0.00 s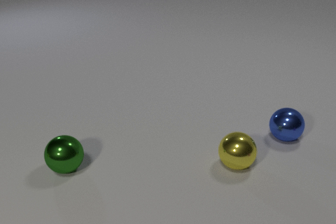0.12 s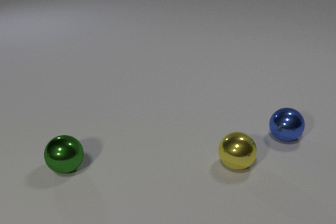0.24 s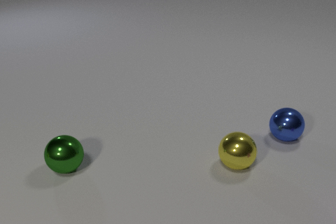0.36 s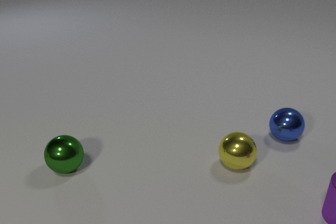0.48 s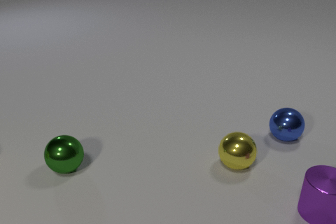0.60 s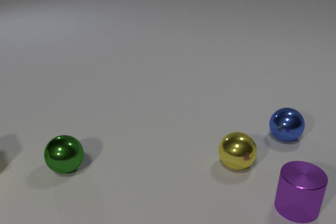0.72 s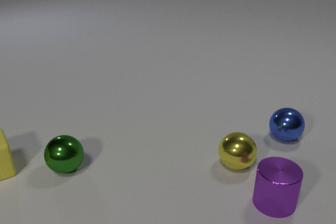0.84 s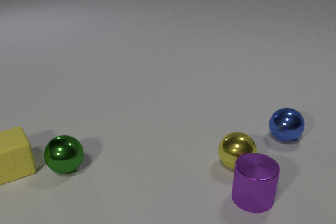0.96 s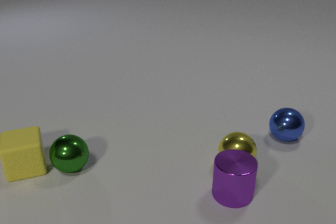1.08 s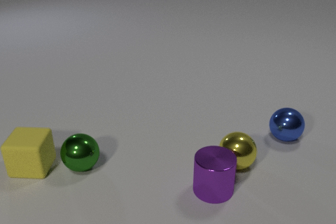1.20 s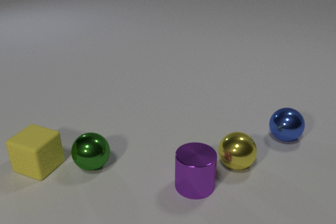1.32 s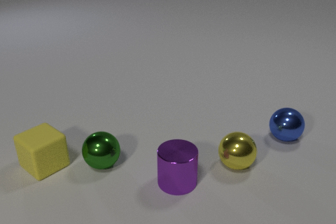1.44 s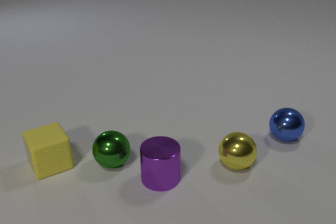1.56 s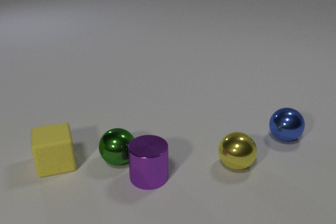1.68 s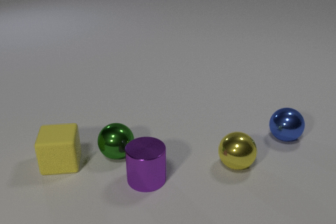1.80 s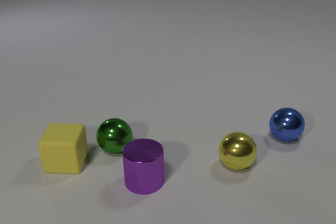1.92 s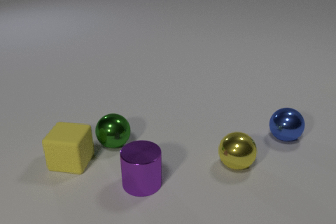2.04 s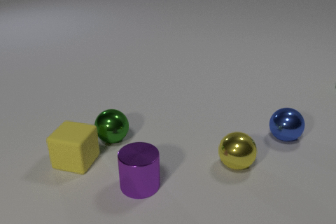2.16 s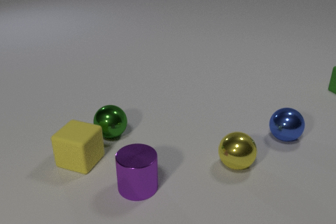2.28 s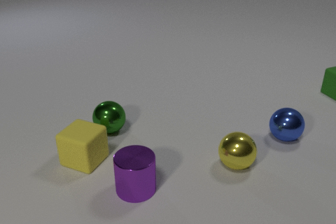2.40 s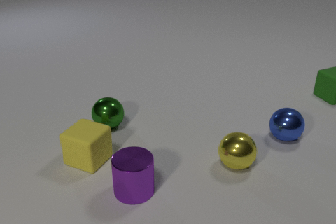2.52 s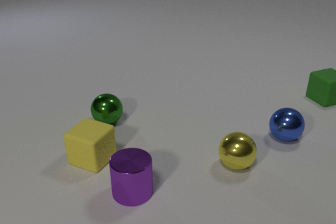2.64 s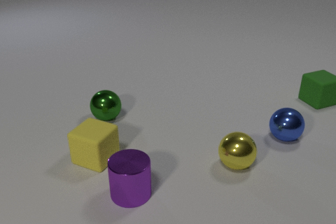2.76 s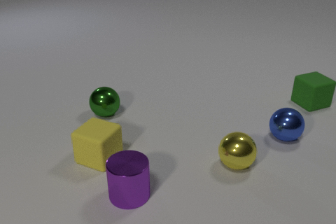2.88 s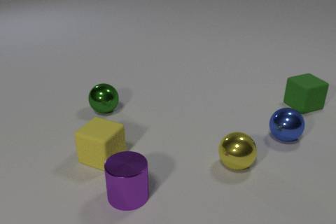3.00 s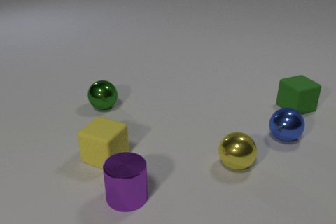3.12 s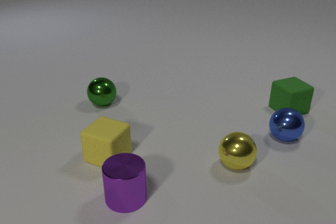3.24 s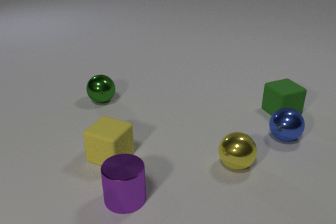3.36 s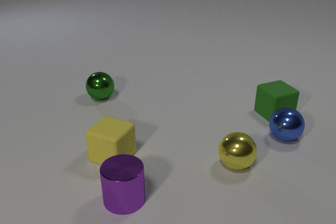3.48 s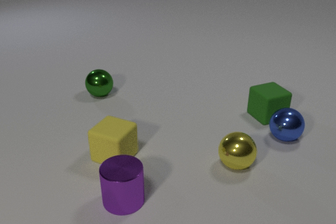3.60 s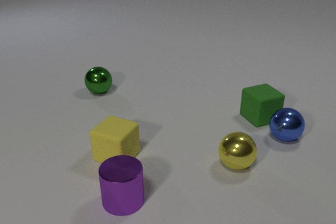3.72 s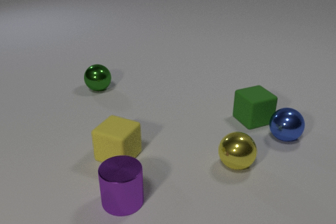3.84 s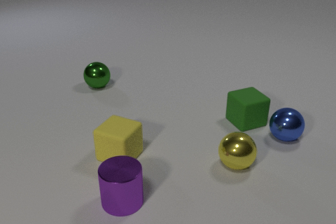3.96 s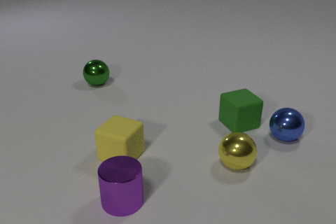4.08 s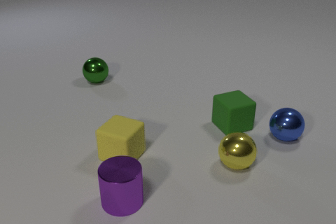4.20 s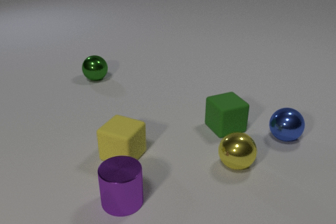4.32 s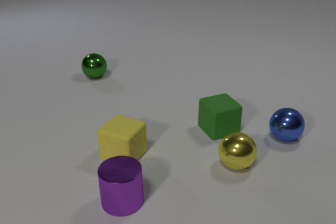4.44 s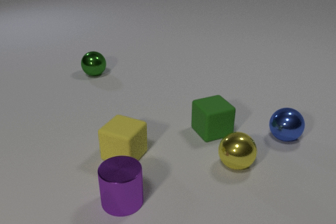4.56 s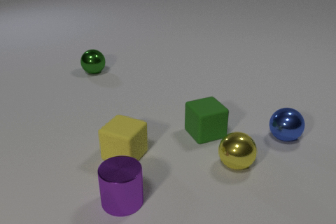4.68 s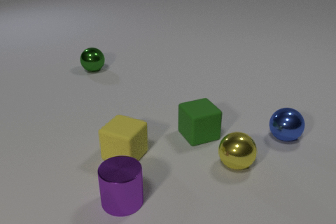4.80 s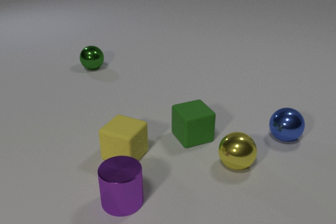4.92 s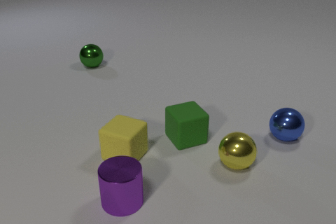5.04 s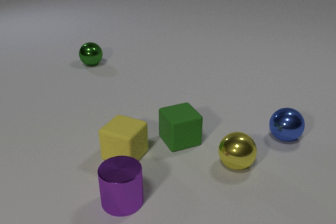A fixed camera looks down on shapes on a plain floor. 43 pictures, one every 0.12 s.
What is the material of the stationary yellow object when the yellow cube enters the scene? metal.
How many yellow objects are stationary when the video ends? 2.
What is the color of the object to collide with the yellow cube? green.
0.00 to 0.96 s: The yellow rubber cube comes in at the left edge, slides to the right. The purple metal cylinder comes in at the right edge, slides to the left. The yellow rubber cube and the green metal sphere collide.
0.96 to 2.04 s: The yellow rubber cube slides to the right, spins clockwise seen from above by about 120 degrees, its near face sliding to the left. The green metal sphere rolls to the right and away from the camera. The purple metal cylinder slides to the left. The green metal sphere and the purple metal cylinder collide.
2.04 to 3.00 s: The yellow rubber cube slides to the right. The green metal sphere rolls away from the camera. The purple metal cylinder slides toward the camera and to the left. The green rubber cube slides toward the camera and to the left.
3.00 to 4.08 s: The yellow rubber cube slides to the right. The green metal sphere rolls away from the camera. The green rubber cube slides to the left and toward the camera.
4.08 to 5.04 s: The green metal sphere rolls away from the camera. The green rubber cube slides to the left and toward the camera.
